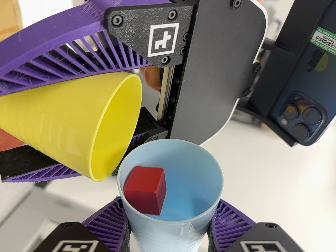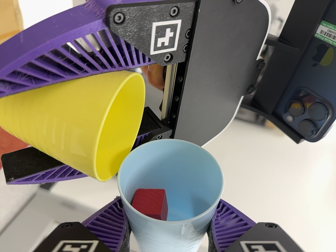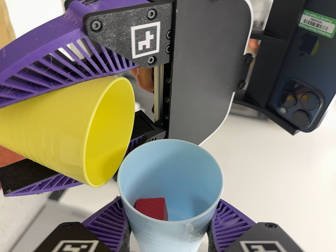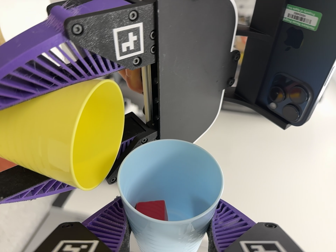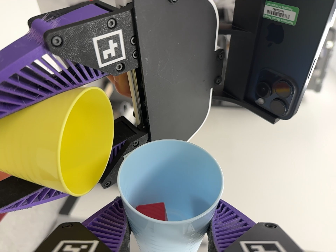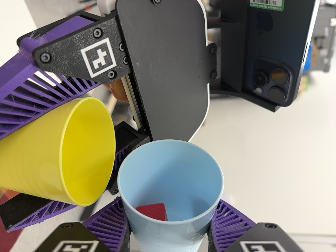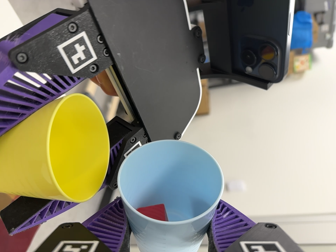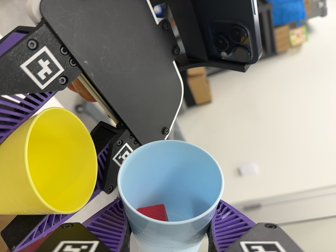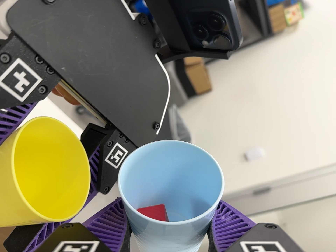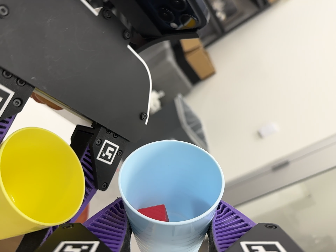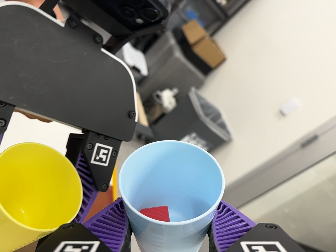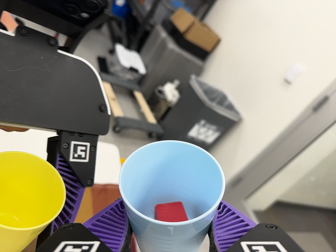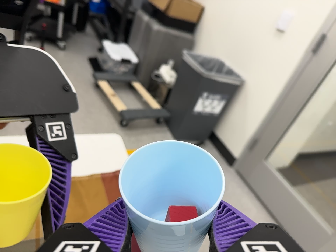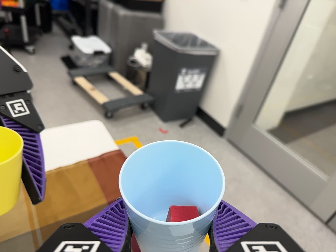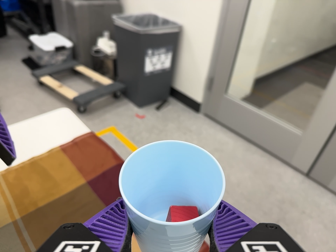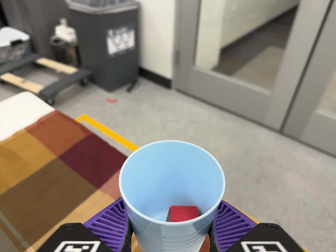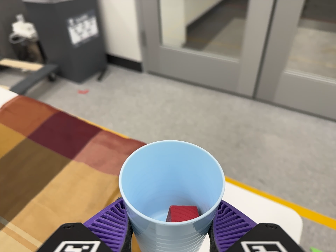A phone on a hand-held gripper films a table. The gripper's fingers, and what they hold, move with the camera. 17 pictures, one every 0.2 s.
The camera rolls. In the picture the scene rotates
counterclockwise.
The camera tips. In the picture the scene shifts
upward.
0.0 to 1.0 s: The camera travels to its right, about 5 cm. It rolls about its line of sight by about 20 degrees, and the scene rotates counterclockwise.
1.0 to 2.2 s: The camera pans to its left by about 15 degrees. It travels to its right, about 16 cm. It rolls about its line of sight by about 50 degrees, and the scene rotates counterclockwise.
2.2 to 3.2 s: The camera pans to its right by about 15 degrees. It travels toward the bottom of its view and to its right, about 26 cm, so close, fixed things drift upward. Its aim tips toward the bottom of its view by about 15 degrees, and the scene shifts upward. It rolls about its line of sight by about 50 degrees, and the scene rotates counterclockwise.
The film runs backward here.
